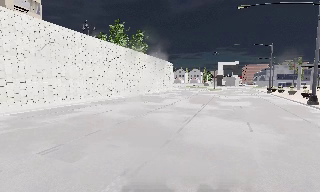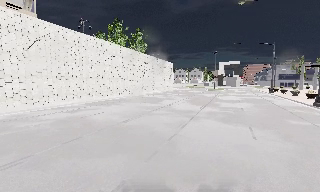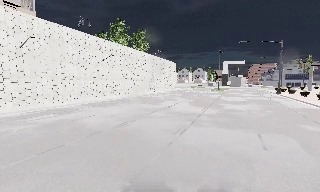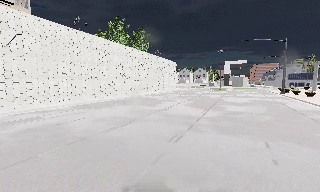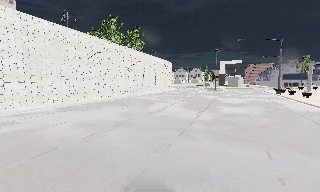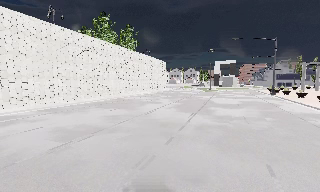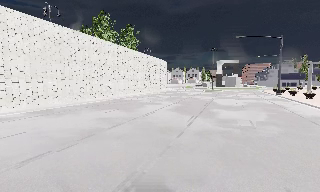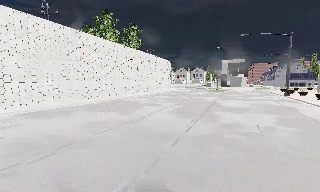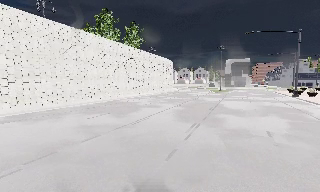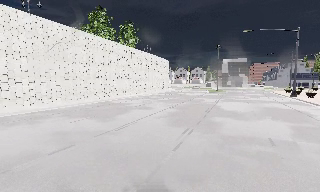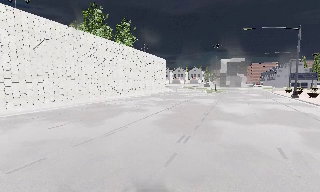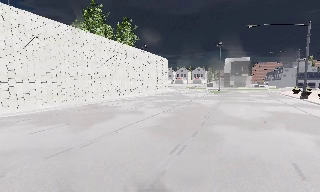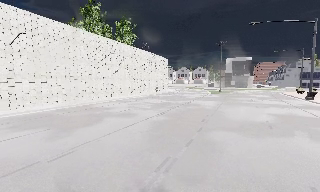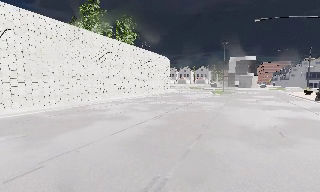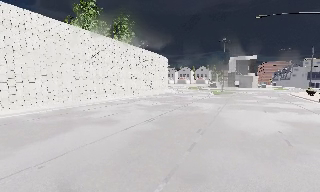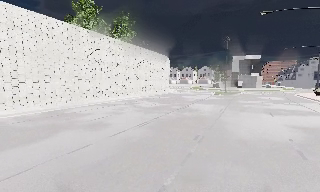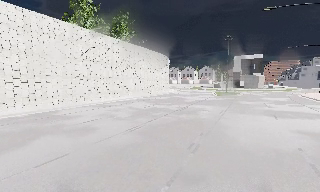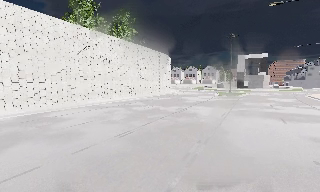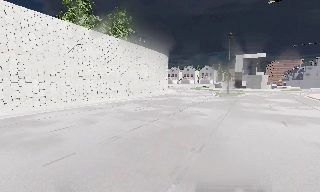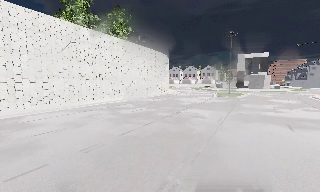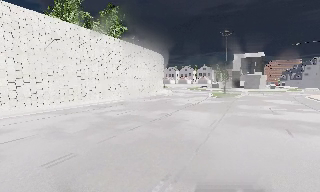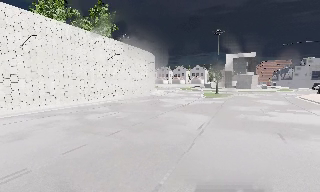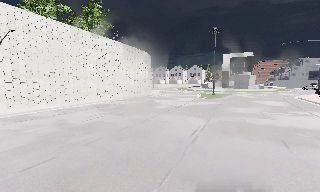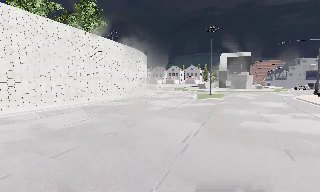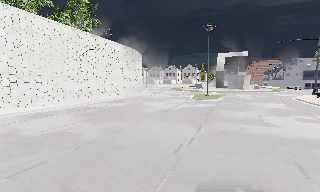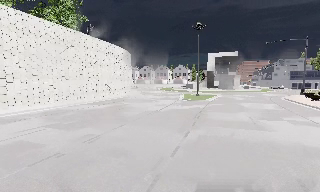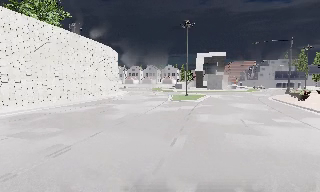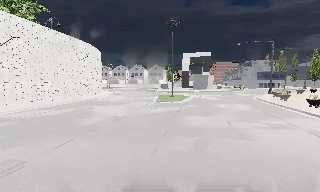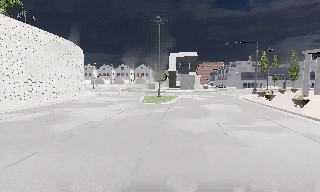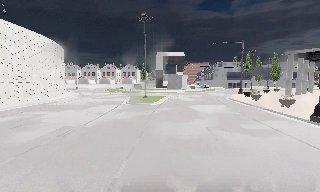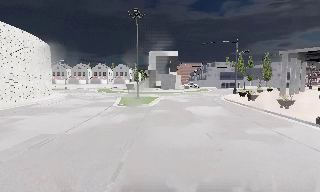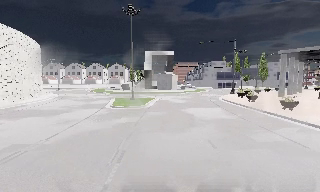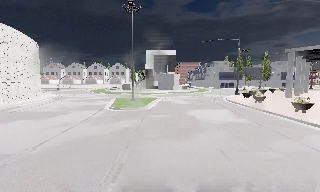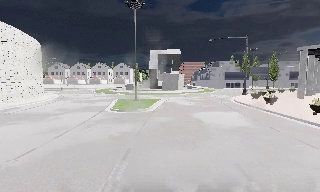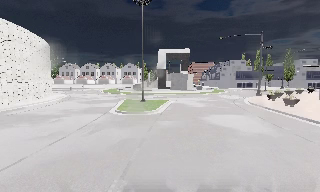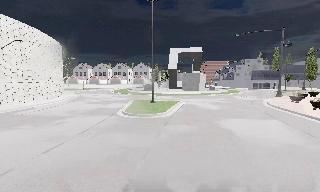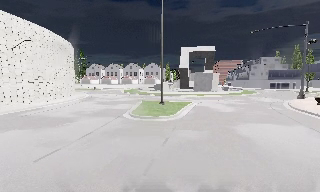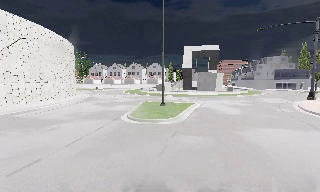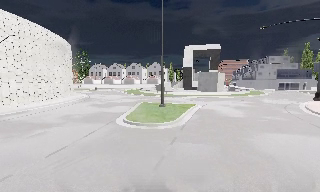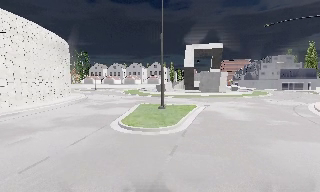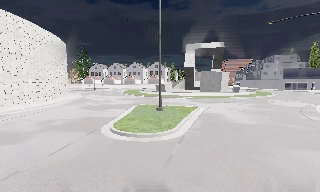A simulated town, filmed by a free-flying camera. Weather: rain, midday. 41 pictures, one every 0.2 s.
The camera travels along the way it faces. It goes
forward.
0.0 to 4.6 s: The camera travels forward and to its right, about 25 m, so what stands in front looms larger.
4.6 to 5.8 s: The scene slides to the left, as the camera pans about 20 degrees to its right. It travels forward, about 6 m, so what stands in front looms larger.
5.8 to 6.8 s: The camera travels forward, about 5 m, so what stands in front looms larger.
6.8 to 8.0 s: The camera pans to its left, which is counterclockwise from overhead, by about 10 degrees. It travels forward, about 6 m, so what stands in front looms larger.
The film runs forward here.
